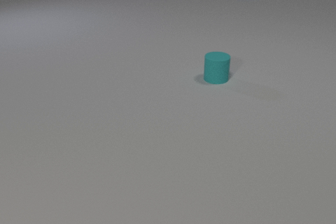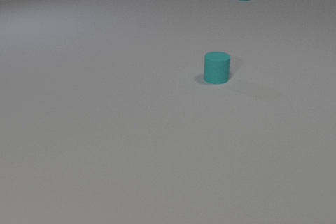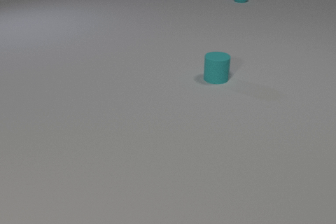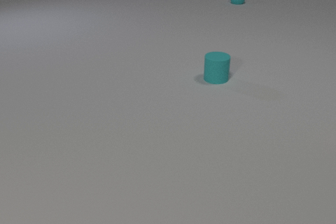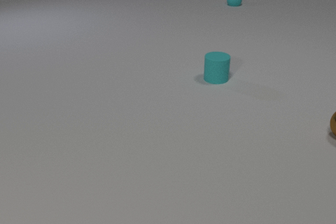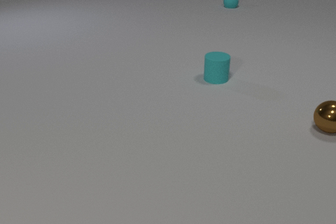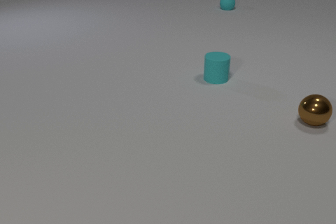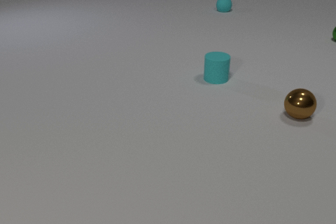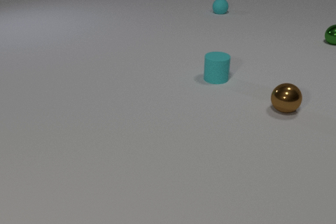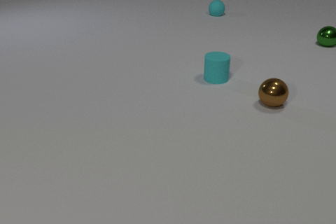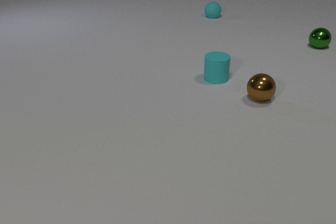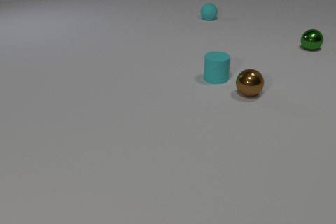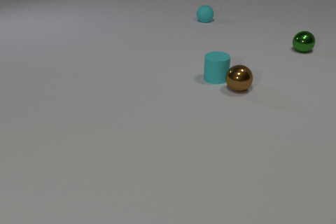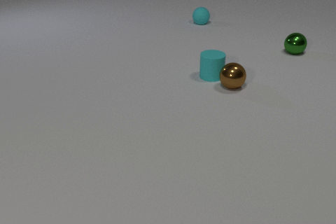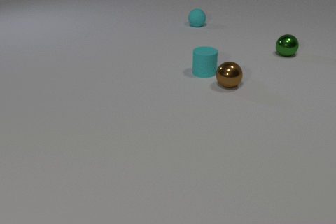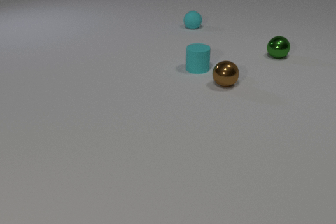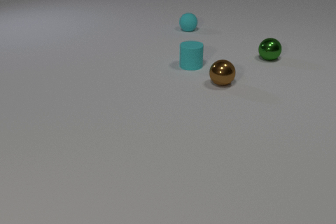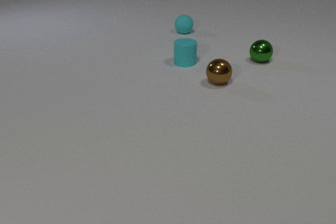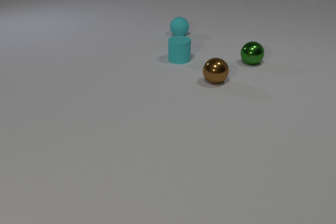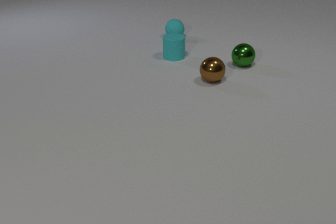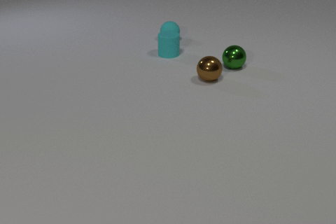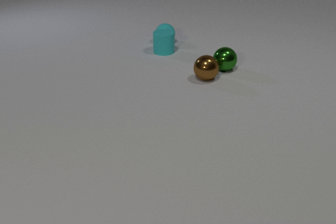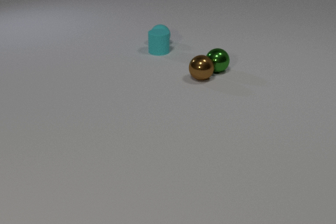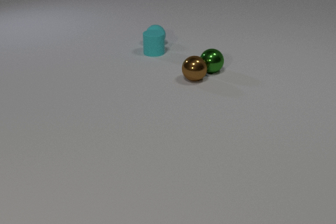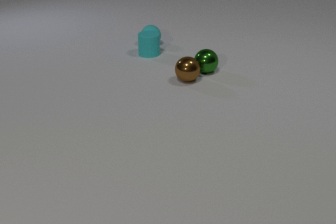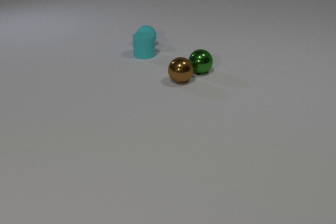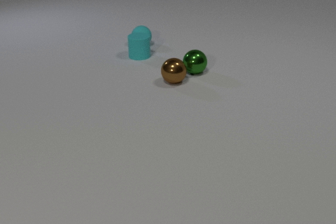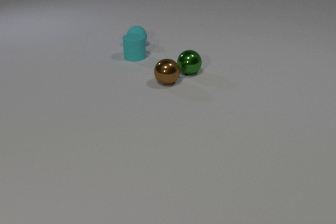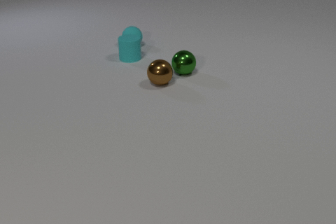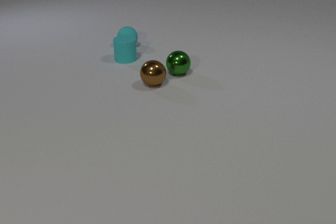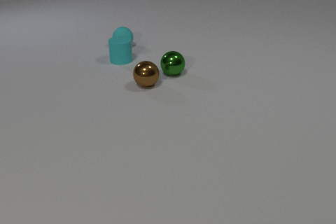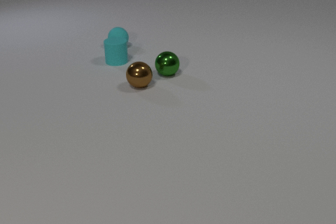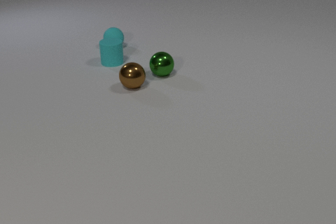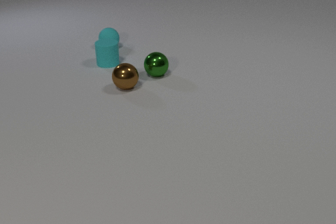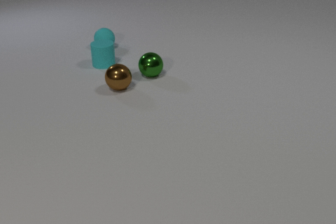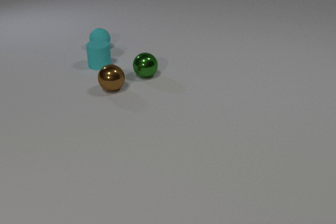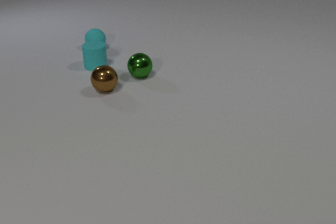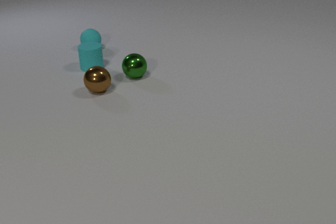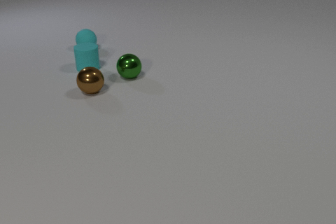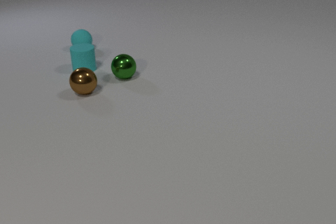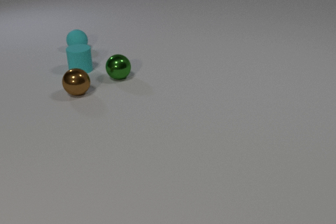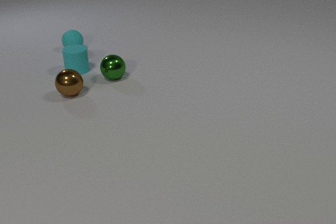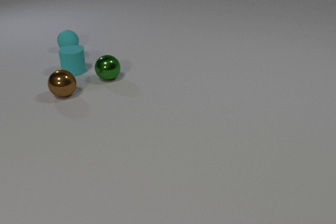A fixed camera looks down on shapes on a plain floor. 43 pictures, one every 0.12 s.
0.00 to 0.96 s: The brown metal sphere comes in at the right edge, rolls to the left and away from the camera. The cyan rubber sphere rolls toward the camera and to the left. The green metal sphere comes in at the right edge, rolls toward the camera and to the left.
0.96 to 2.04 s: The brown metal sphere rolls to the left and away from the camera. The cyan rubber cylinder slides away from the camera and to the left. The cyan rubber sphere rolls toward the camera and to the left. The green metal sphere rolls toward the camera and to the left. The brown metal sphere and the cyan rubber cylinder collide.
2.04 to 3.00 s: The brown metal sphere rolls to the left. The cyan rubber cylinder slides to the left and away from the camera. The cyan rubber sphere rolls to the left and toward the camera. The green metal sphere rolls to the left and toward the camera. The cyan rubber cylinder and the cyan rubber sphere collide. The brown metal sphere and the green metal sphere collide.
3.00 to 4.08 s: The brown metal sphere rolls to the left. The cyan rubber cylinder slides to the left and toward the camera. The cyan rubber sphere rolls to the left. The green metal sphere rolls to the left.
4.08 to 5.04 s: The brown metal sphere rolls to the left. The cyan rubber cylinder slides to the left. The cyan rubber sphere rolls to the left. The green metal sphere rolls to the left.
How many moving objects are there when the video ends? 4.
What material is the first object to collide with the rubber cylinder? metal.
What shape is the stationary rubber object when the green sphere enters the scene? cylinder.
